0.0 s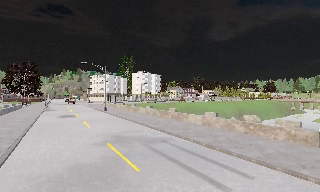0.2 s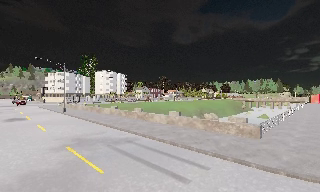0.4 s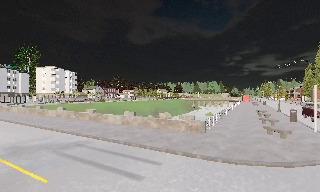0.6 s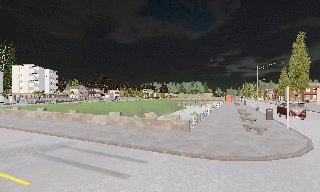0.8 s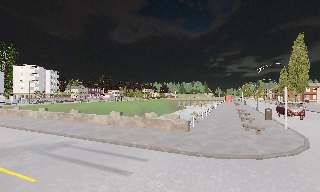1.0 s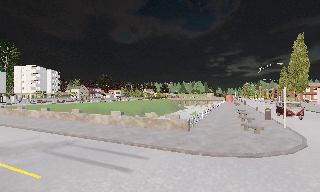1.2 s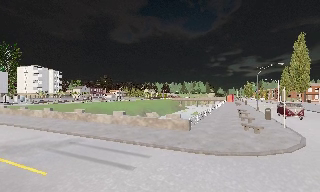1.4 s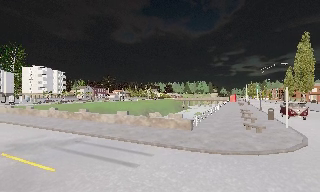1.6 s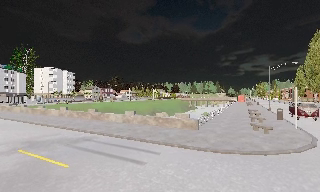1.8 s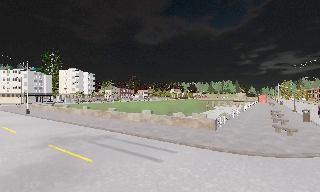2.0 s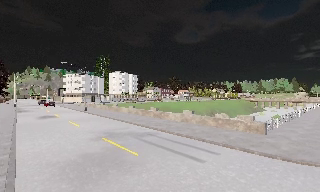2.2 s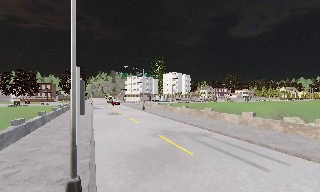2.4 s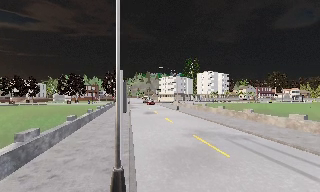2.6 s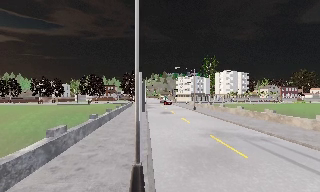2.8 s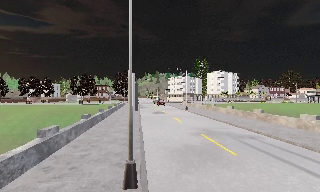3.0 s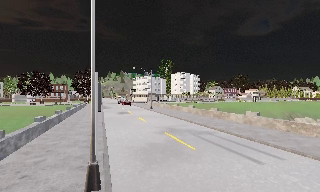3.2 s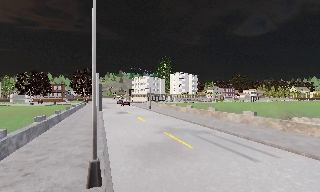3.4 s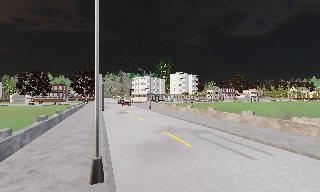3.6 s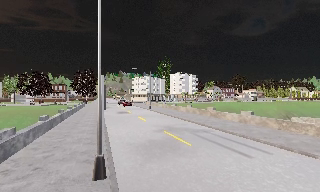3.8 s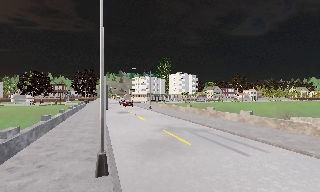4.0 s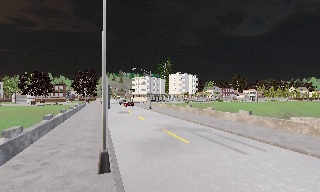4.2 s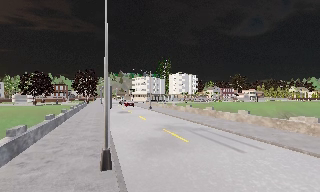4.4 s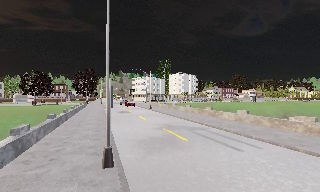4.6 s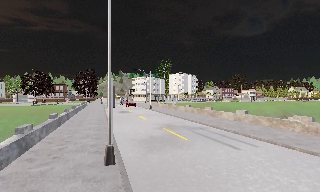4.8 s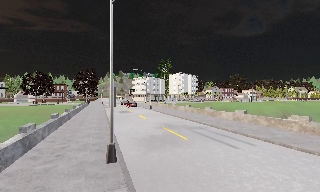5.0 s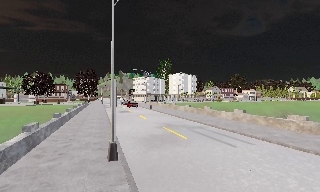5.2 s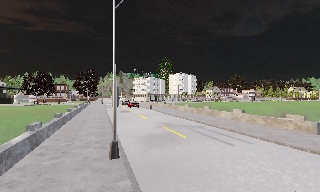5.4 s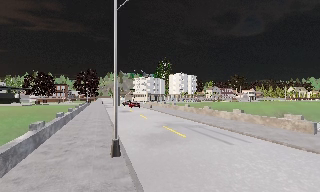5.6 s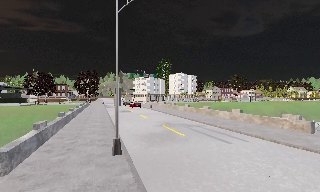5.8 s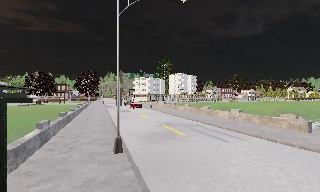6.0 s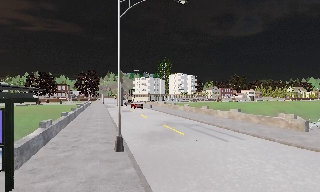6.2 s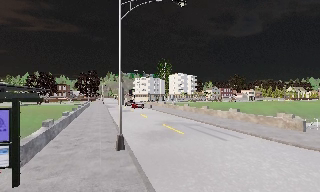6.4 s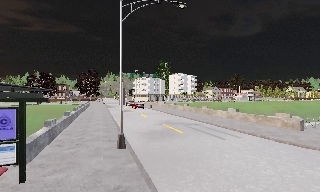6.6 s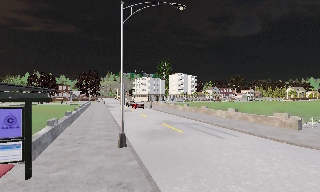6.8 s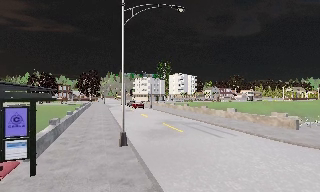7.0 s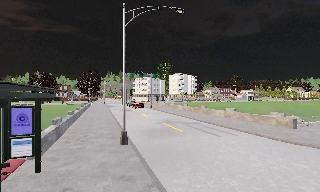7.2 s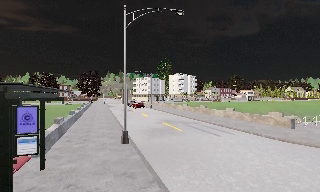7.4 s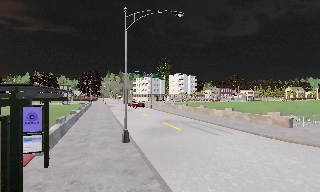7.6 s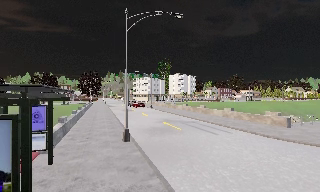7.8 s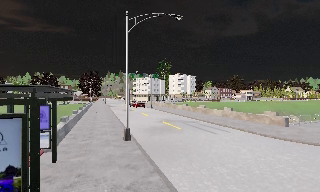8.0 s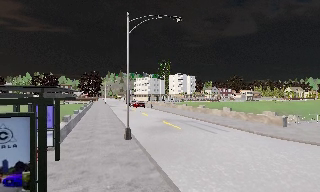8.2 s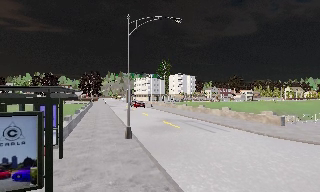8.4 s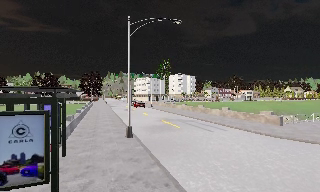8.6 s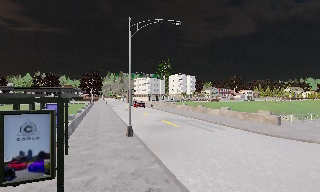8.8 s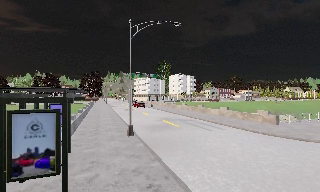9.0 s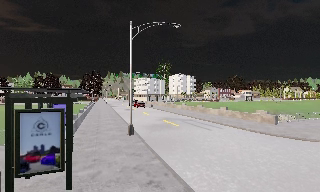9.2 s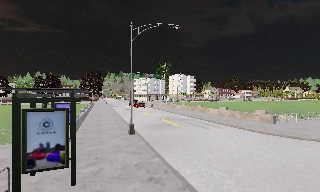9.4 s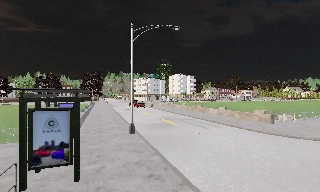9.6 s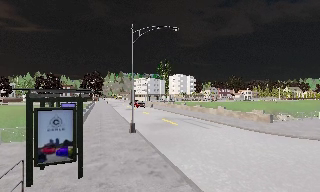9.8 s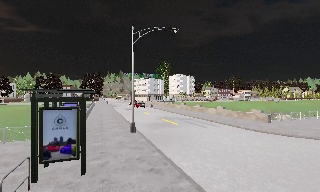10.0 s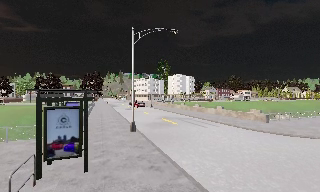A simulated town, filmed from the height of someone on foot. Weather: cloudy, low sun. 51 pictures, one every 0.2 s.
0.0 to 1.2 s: The scene slides to the left, as the camera pans about 30 degrees to its right. It travels backward, about 1 m.
1.2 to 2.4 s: The camera pans to its left, which is counterclockwise from overhead, by about 55 degrees. It travels backward, about 1 m.
2.4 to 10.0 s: The camera travels backward, about 8 m, so what stands in front gets smaller.
The film runs backward here.
